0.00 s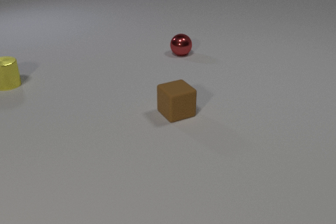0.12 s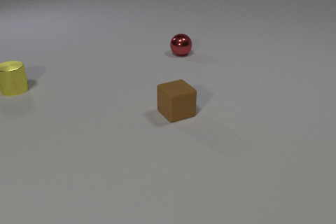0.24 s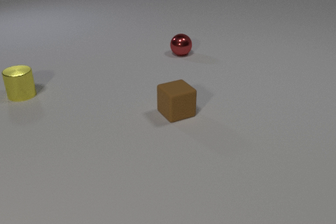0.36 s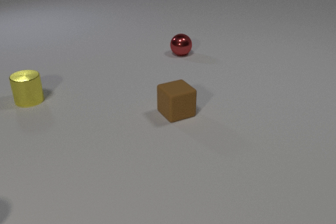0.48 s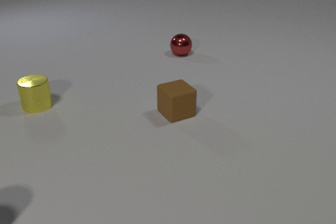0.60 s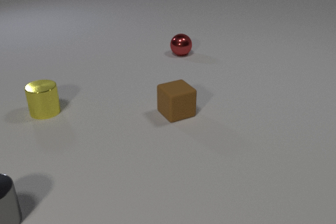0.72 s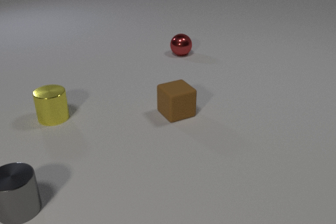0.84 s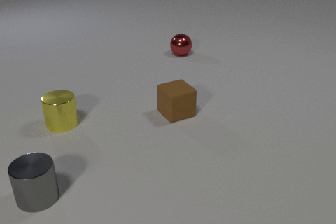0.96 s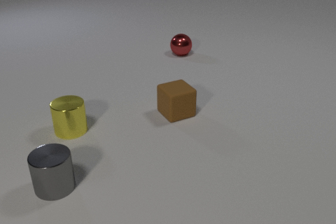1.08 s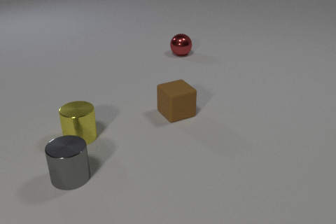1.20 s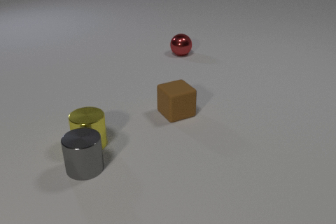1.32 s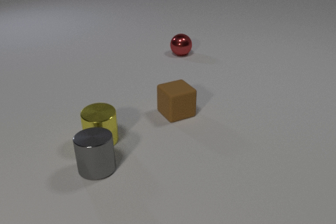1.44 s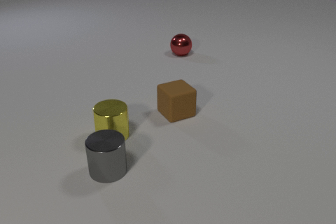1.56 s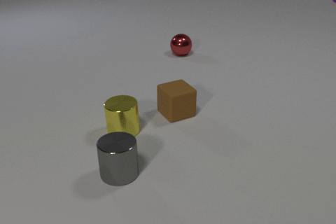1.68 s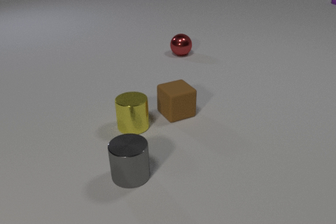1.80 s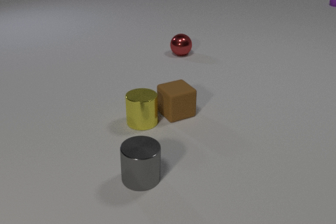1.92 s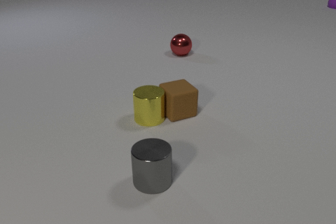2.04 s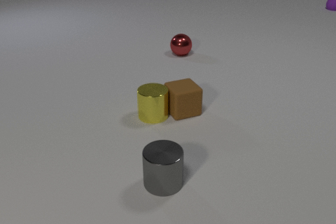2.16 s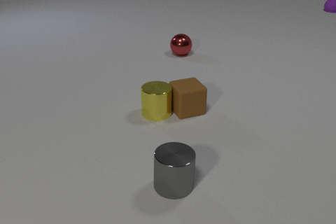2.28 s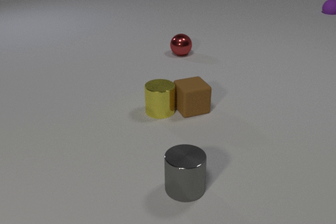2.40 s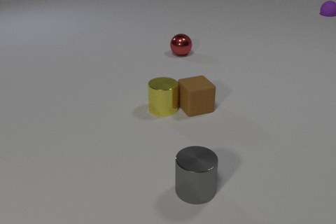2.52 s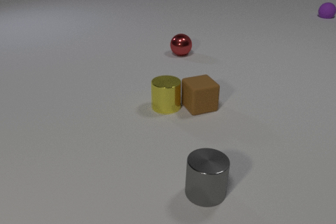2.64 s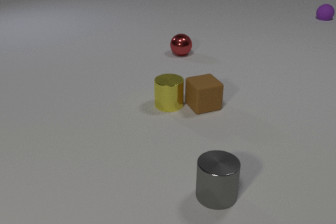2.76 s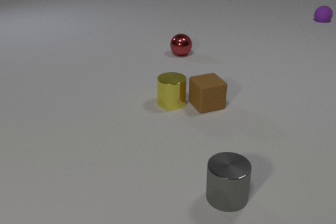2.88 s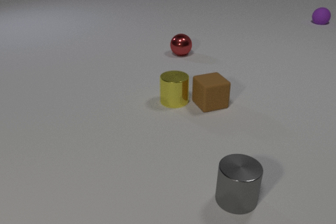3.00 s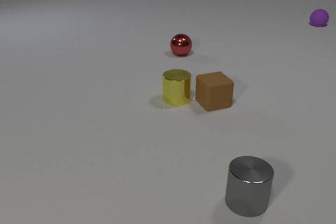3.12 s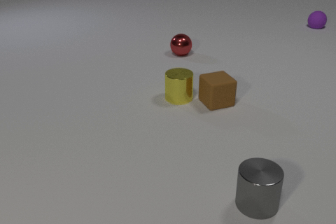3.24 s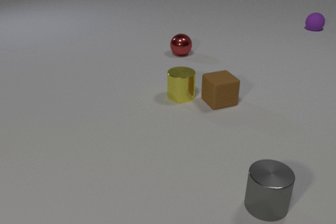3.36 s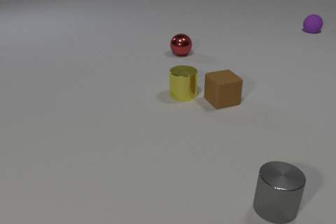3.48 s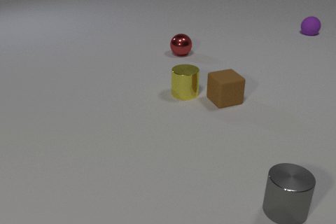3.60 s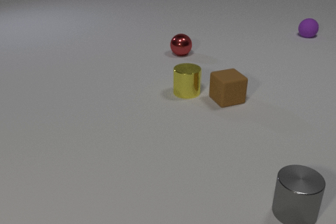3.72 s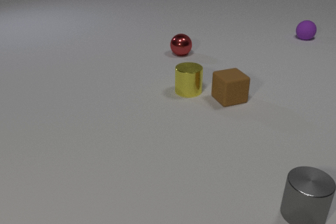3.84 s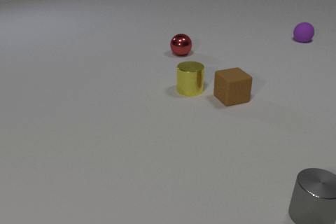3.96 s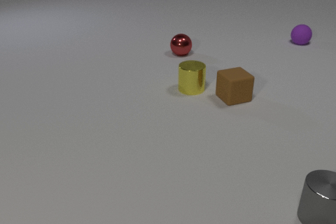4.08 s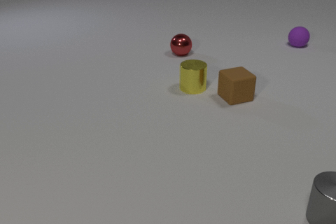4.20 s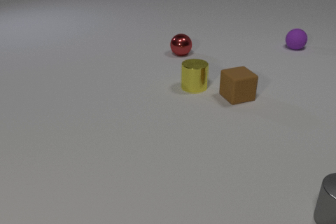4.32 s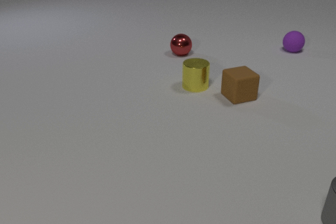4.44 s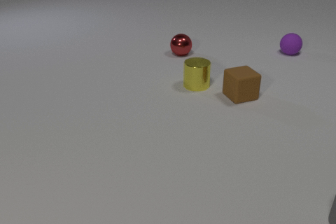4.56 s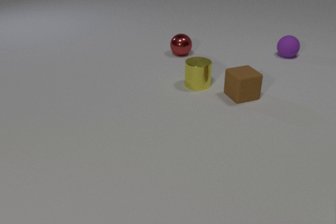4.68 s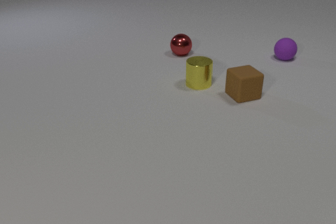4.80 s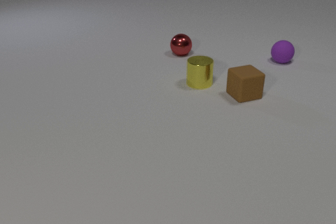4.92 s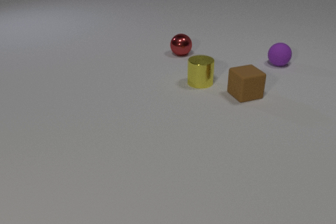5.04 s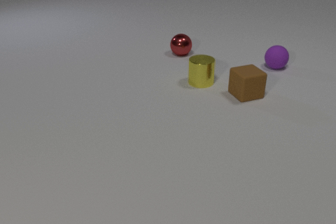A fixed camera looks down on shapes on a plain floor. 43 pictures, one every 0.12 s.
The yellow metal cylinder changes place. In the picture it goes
to the right.
The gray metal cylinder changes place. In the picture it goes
to the right.
0.00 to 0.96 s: The gray metal cylinder comes in at the left edge, slides to the right and away from the camera. The yellow metal cylinder slides toward the camera and to the right.
0.96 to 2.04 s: The gray metal cylinder slides to the right. The yellow metal cylinder slides to the right. The brown rubber cube slides to the right. The purple rubber sphere comes in at the right edge, rolls toward the camera. The gray metal cylinder and the yellow metal cylinder collide. The yellow metal cylinder and the brown rubber cube collide.
2.04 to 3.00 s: The gray metal cylinder slides to the right. The yellow metal cylinder slides away from the camera and to the right. The brown rubber cube slides to the right and away from the camera. The purple rubber sphere rolls toward the camera.
3.00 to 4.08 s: The gray metal cylinder slides to the right. The yellow metal cylinder slides away from the camera and to the right. The brown rubber cube slides to the right and away from the camera. The purple rubber sphere rolls toward the camera.
4.08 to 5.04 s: The gray metal cylinder slides to the right, leaves at the right edge. The yellow metal cylinder slides away from the camera and to the right. The brown rubber cube slides to the right and away from the camera. The purple rubber sphere rolls toward the camera.
What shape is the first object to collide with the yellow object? cylinder.
How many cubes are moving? 1.
What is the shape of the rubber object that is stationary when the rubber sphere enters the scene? cube.
